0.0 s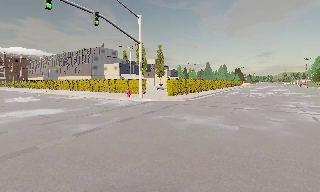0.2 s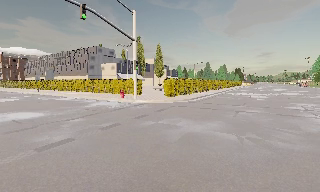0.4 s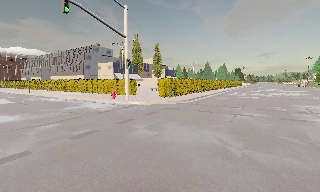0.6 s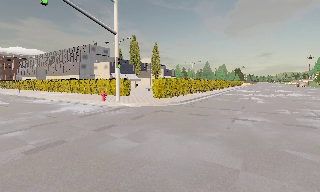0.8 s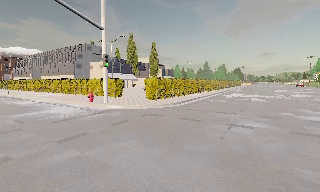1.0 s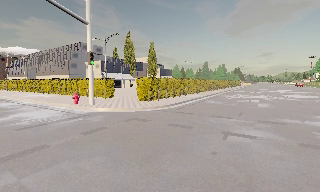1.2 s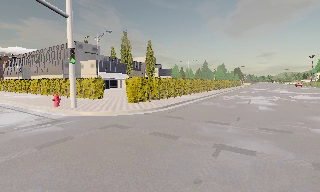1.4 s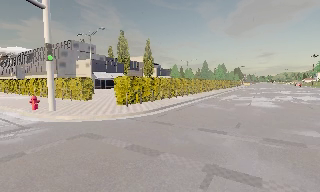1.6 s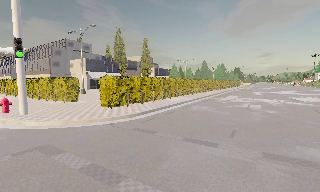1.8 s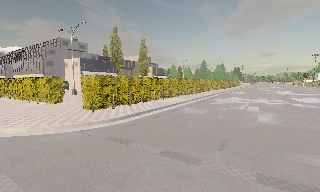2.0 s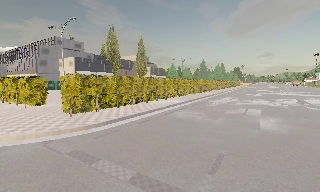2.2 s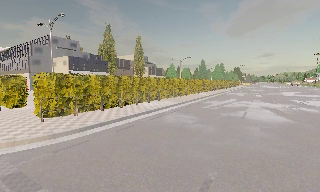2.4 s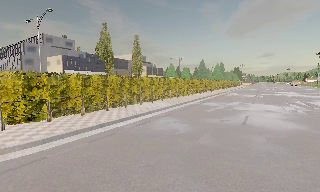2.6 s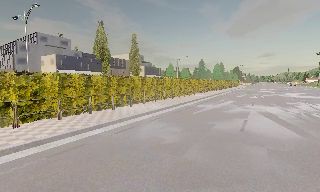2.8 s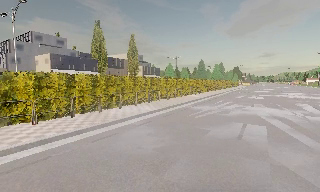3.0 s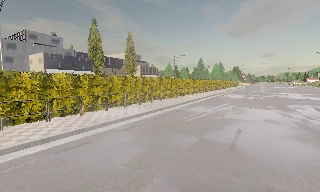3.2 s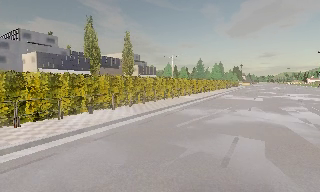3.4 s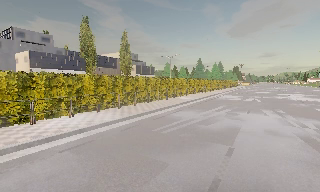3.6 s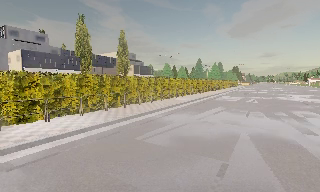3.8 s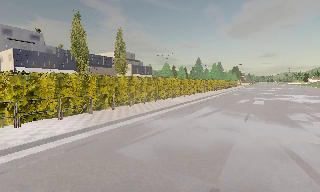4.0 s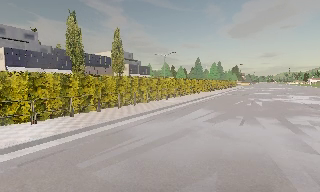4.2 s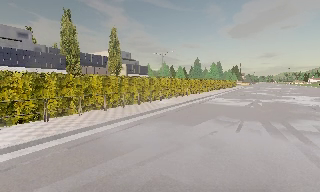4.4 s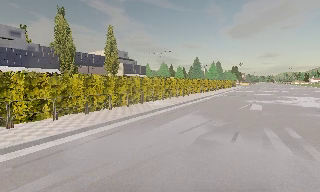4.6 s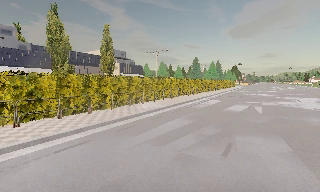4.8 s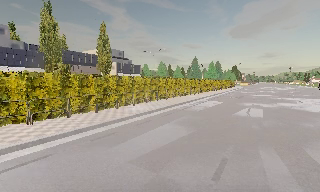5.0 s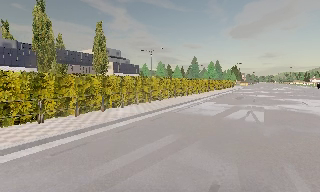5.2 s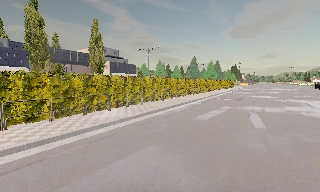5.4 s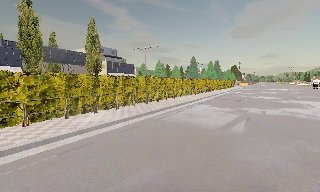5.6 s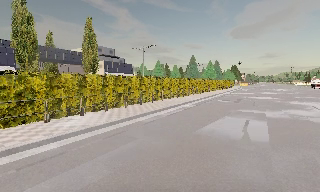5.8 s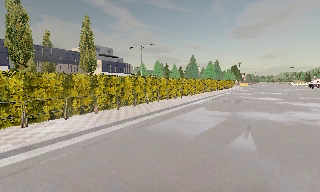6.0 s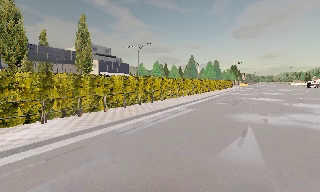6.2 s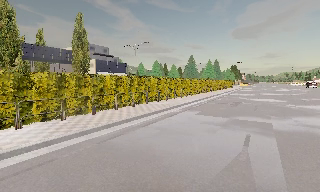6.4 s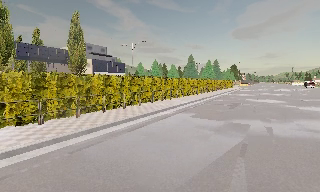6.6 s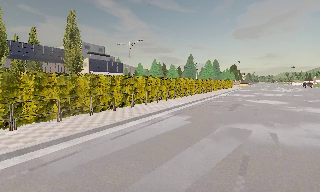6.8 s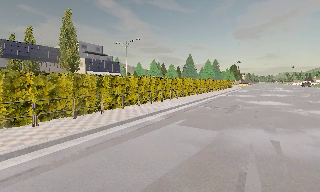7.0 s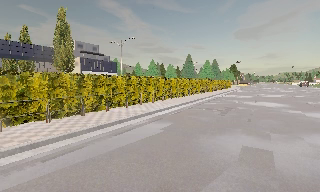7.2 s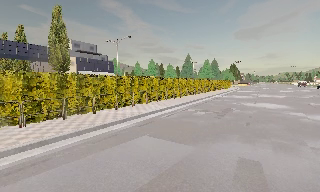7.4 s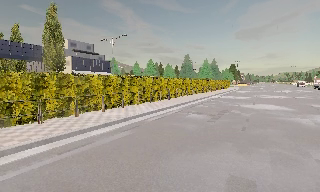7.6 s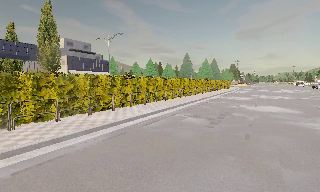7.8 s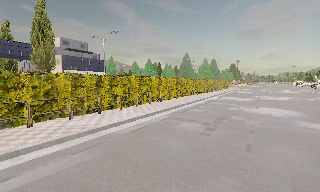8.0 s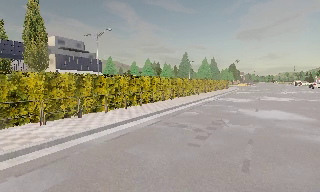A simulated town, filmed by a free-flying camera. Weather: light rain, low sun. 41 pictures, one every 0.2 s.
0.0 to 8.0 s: The camera travels forward and to its right, about 40 m, so what stands in front looms larger.
The film runs forward here.
